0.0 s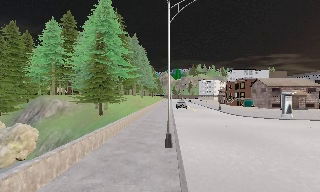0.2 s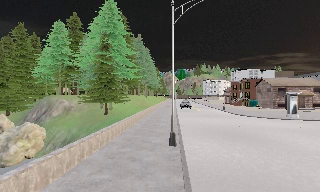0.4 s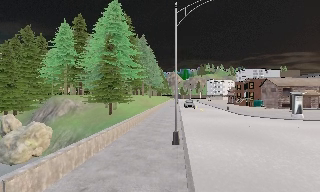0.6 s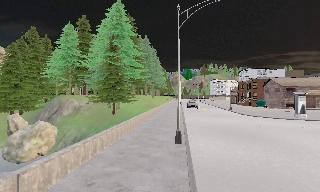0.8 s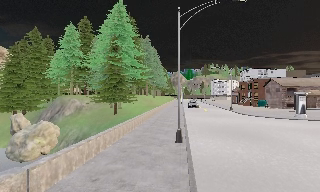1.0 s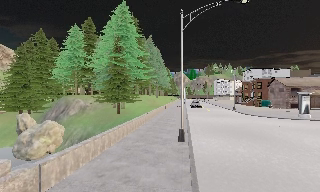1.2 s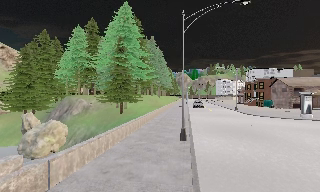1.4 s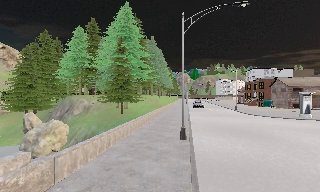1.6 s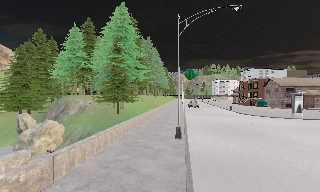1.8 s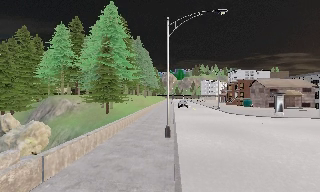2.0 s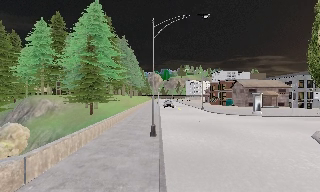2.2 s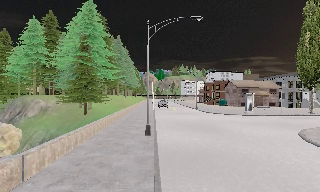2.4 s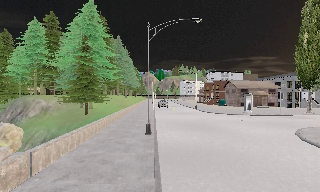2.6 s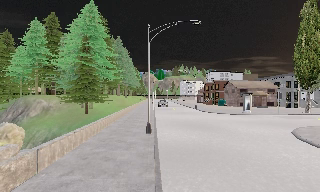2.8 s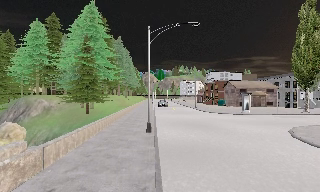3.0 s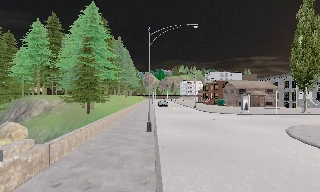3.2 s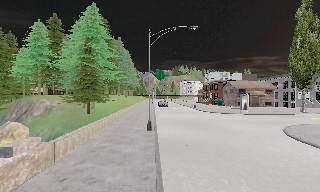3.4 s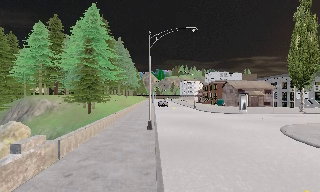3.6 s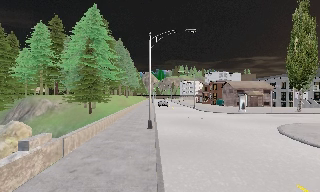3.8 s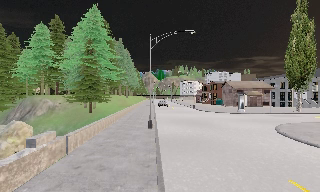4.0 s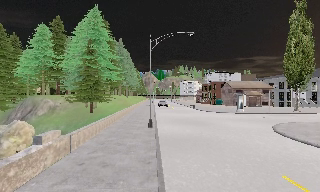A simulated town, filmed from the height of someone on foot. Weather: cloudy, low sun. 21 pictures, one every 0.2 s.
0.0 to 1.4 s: The camera travels backward, about 1.5 m, so what stands in front gets smaller.
1.4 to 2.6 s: The camera pans to its right, which is clockwise from overhead, by about 10 degrees. It travels backward, about 1.5 m, so what stands in front gets smaller.
2.6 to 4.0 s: The camera travels backward, about 2 m, so what stands in front gets smaller.
The film runs backward here.
